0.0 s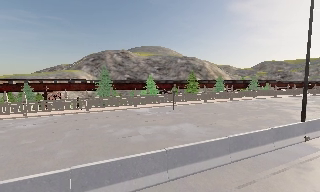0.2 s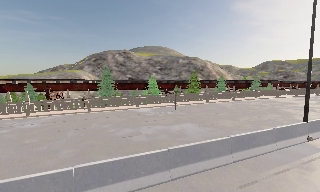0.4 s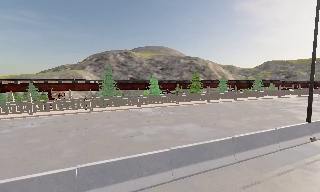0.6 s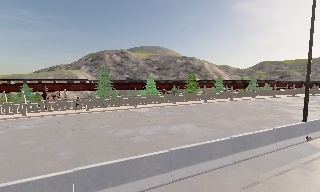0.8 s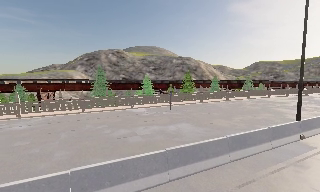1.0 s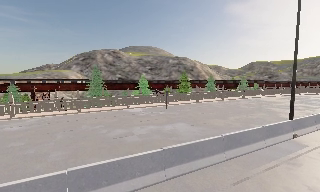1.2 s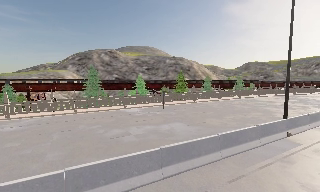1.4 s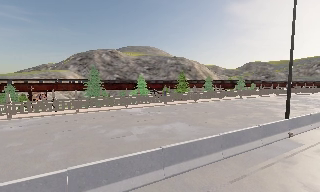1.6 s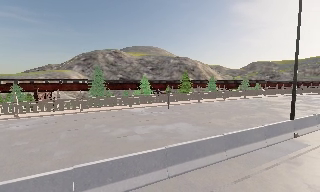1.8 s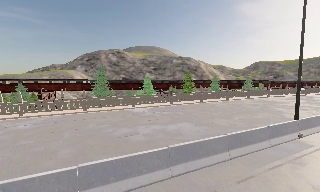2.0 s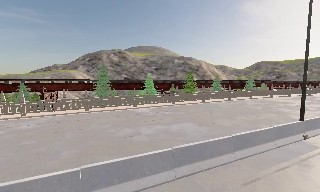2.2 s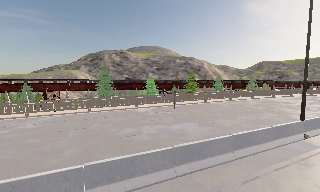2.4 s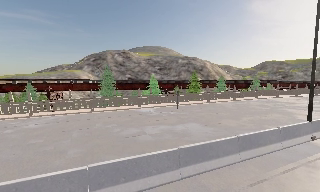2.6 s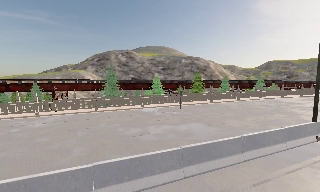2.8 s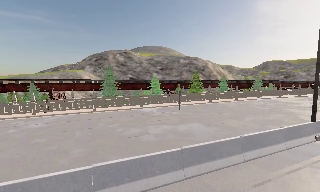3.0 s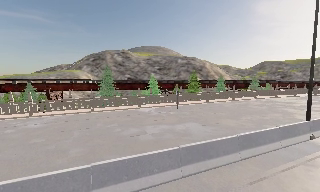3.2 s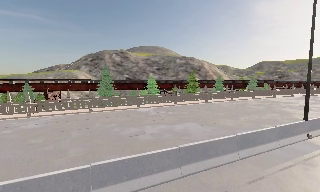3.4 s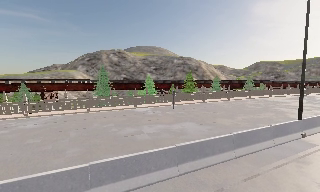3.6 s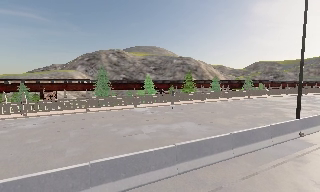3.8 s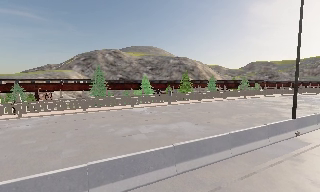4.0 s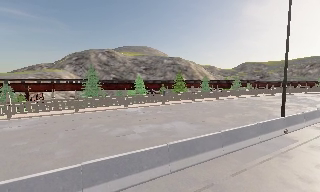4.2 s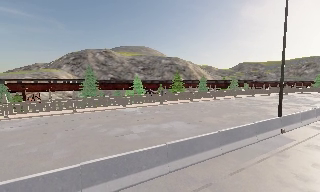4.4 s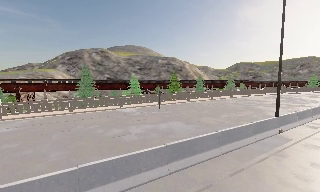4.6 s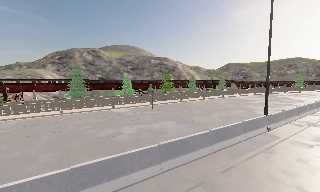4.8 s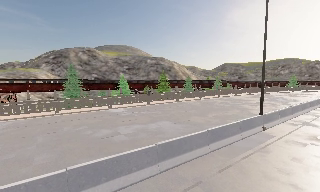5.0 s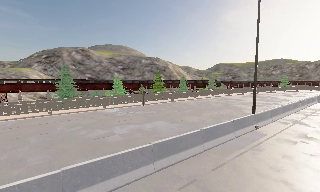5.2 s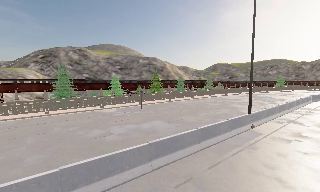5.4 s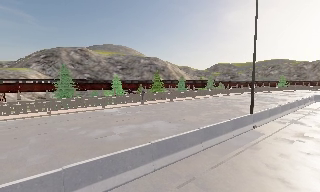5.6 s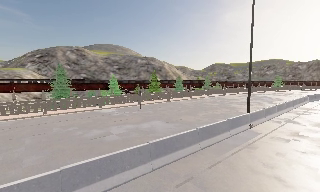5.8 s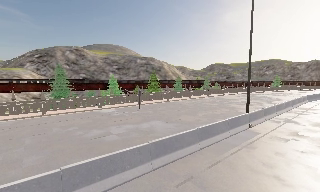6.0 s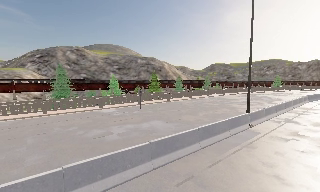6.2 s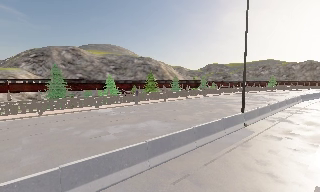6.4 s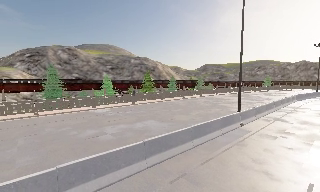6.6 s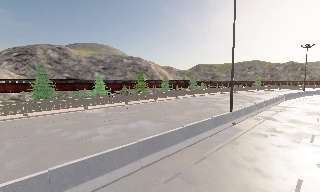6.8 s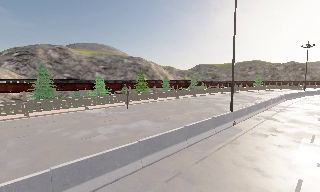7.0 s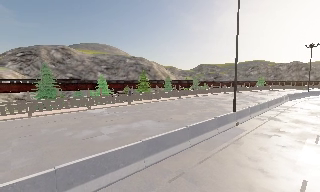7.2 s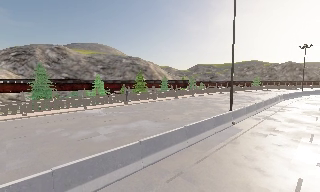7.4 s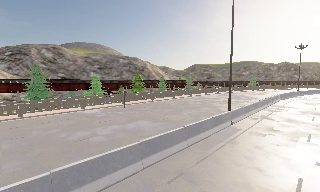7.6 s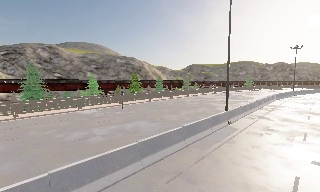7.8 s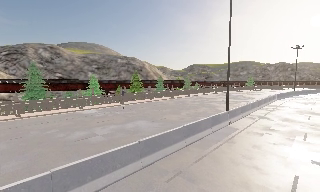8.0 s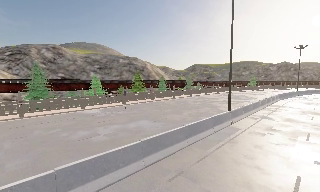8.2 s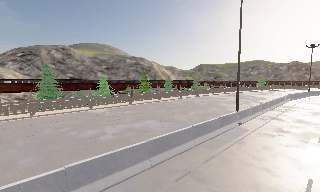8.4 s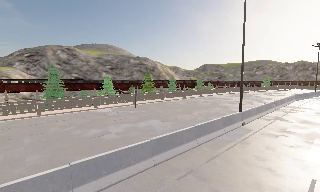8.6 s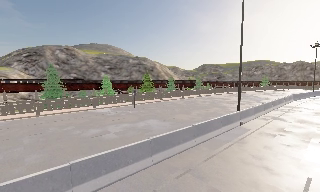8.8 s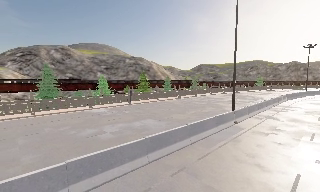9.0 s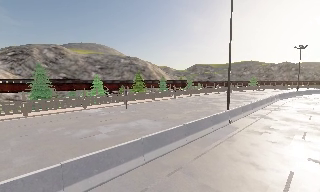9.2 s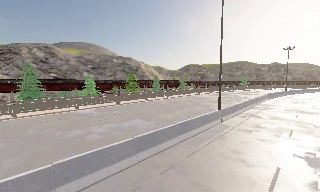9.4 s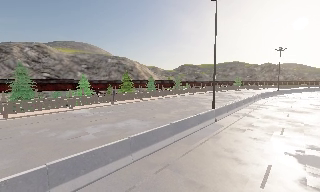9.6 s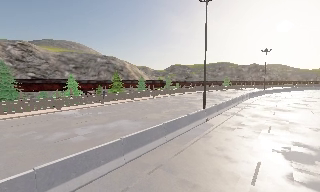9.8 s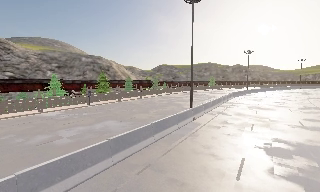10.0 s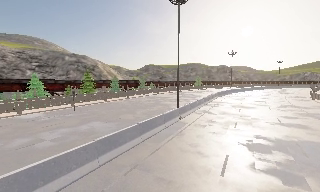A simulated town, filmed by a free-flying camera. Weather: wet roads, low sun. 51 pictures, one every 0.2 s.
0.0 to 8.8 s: The scene slides to the left, as the camera pans about 20 degrees to its right. It travels backward and to its left, about 2 m, so what stands in front gets smaller.
8.8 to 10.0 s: The camera pans to its right, which is clockwise from overhead, by about 20 degrees.
The film runs backward here.
